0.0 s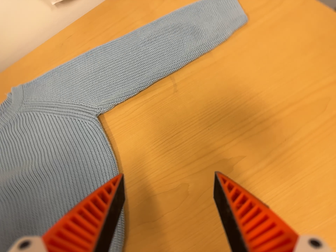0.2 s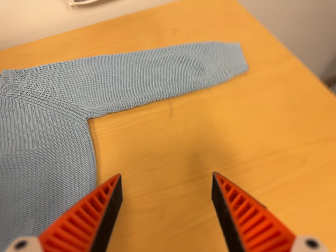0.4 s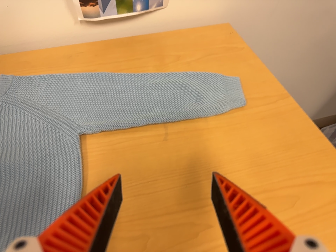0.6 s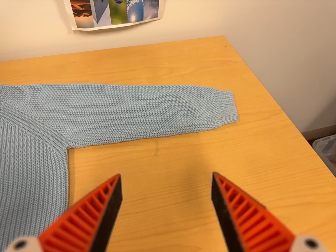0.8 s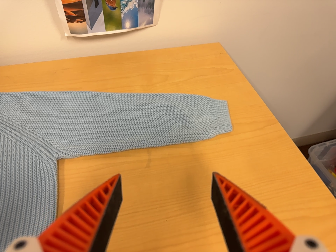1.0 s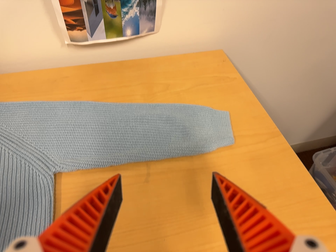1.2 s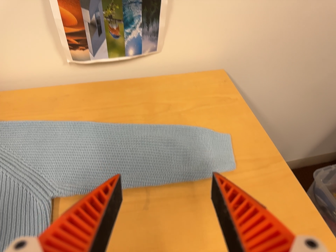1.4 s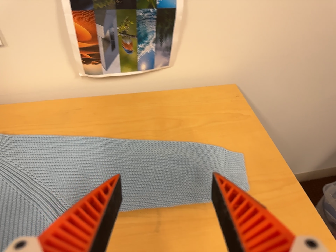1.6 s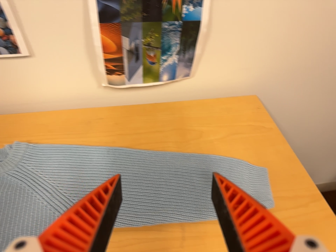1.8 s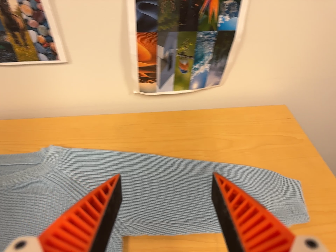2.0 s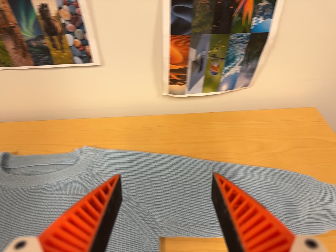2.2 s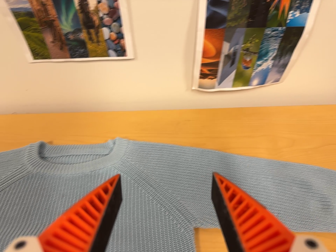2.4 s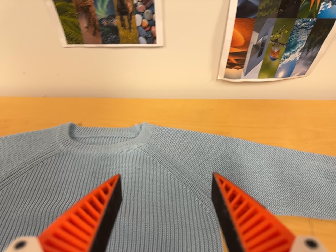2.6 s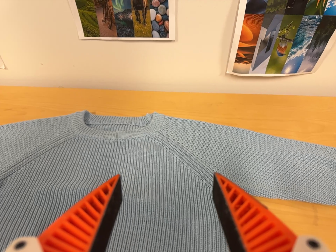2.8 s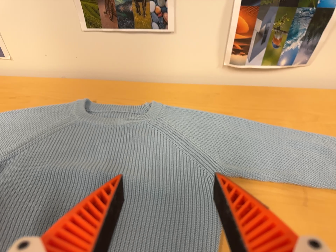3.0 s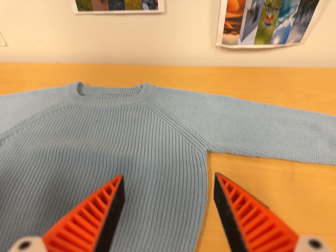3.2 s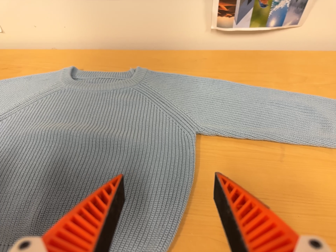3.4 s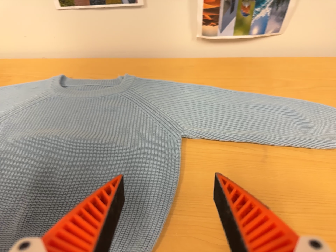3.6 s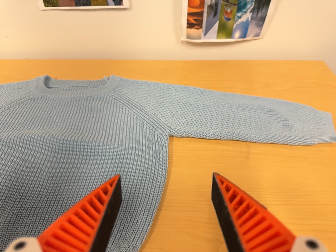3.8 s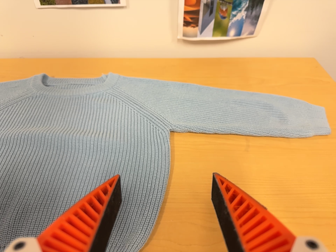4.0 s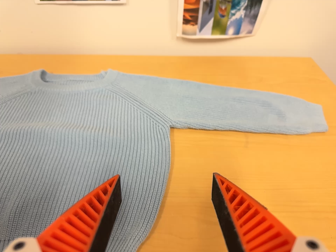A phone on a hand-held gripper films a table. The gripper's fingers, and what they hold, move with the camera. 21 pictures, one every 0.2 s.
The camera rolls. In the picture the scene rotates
clockwise.
0.0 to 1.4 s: The camera travels toward the top of its view, about 10 cm, so close, fixed things drift downward. Its aim tips toward the top of its view by about 15 degrees, and the scene shifts downward. It rolls about its line of sight by about 25 degrees, and the scene rotates clockwise.
1.4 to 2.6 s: The camera swings to its left by about 15 degrees, and the scene slides to the right. It travels to its left, about 18 cm, so close, fixed things drift to the right. It rolls about its line of sight by about 10 degrees, and the scene rotates clockwise.
2.6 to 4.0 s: The camera travels toward the bottom of its view, to its right and backward, about 16 cm, so close, fixed things drift upward.
The film runs backward here.
